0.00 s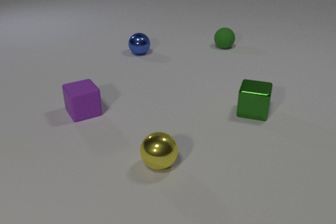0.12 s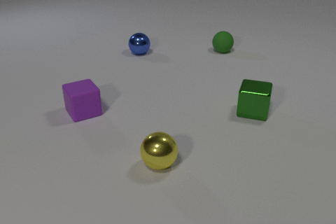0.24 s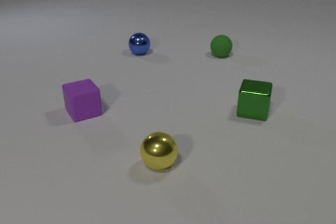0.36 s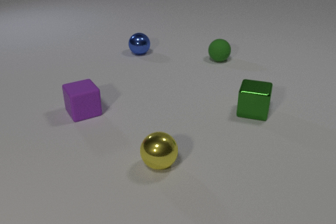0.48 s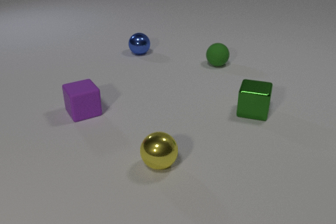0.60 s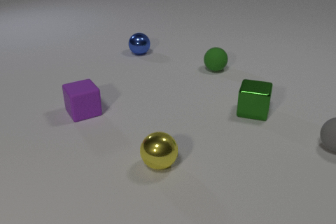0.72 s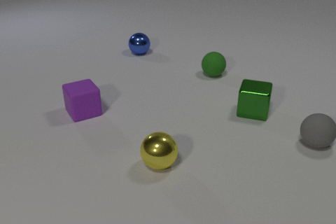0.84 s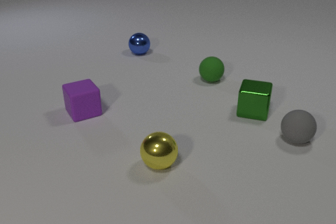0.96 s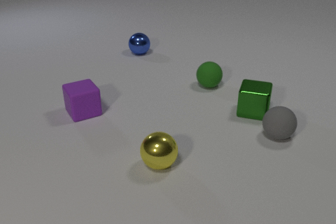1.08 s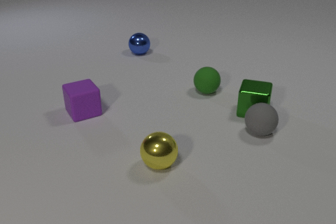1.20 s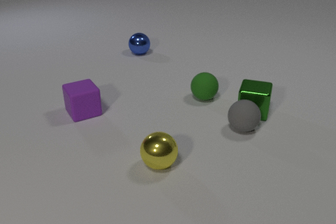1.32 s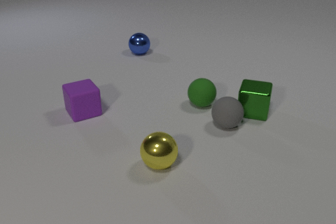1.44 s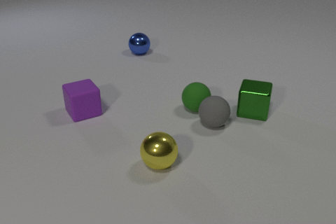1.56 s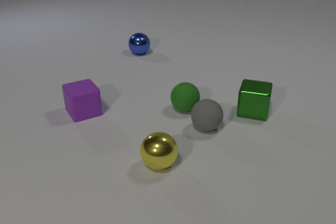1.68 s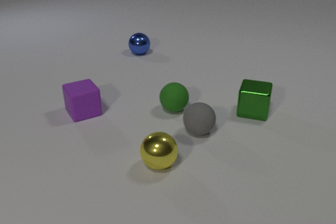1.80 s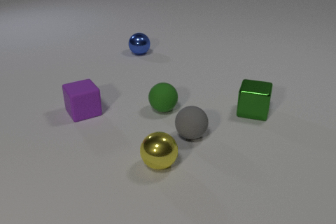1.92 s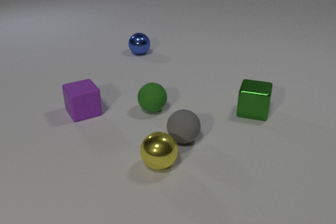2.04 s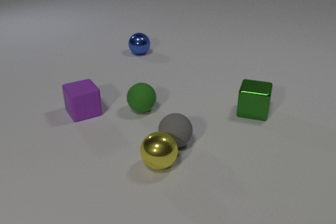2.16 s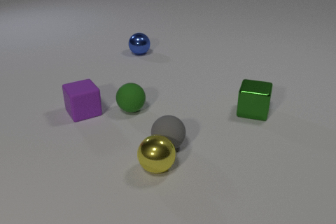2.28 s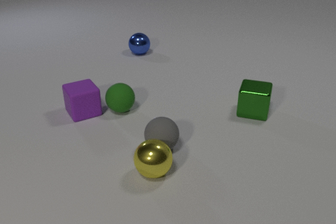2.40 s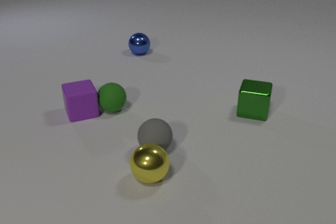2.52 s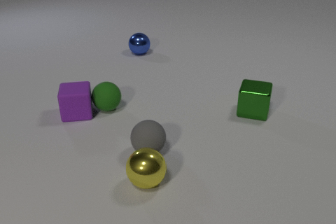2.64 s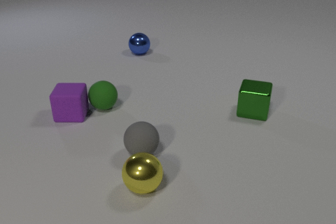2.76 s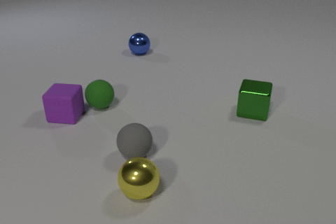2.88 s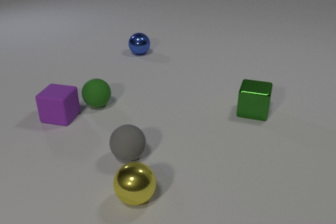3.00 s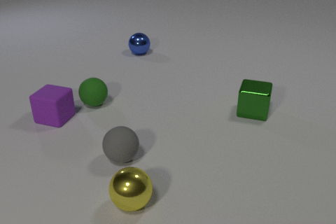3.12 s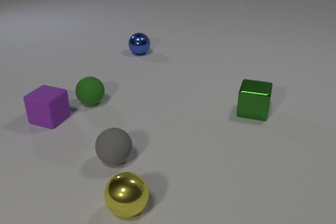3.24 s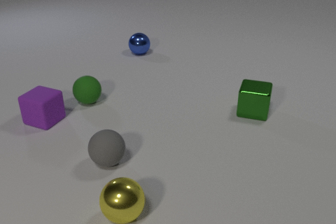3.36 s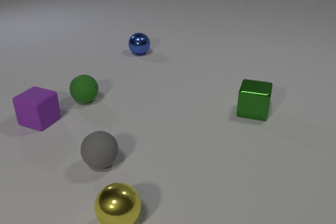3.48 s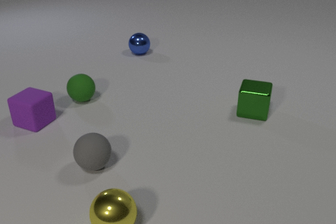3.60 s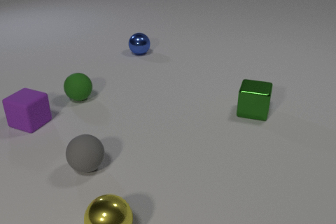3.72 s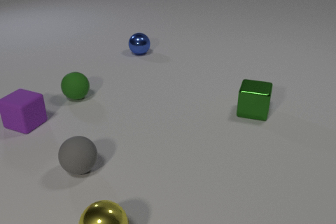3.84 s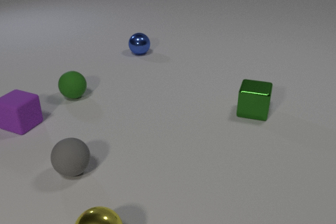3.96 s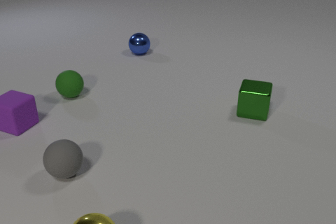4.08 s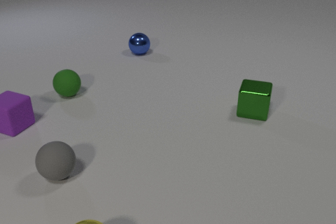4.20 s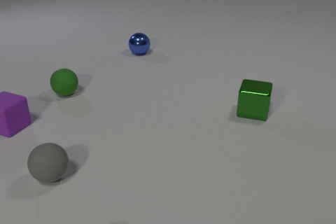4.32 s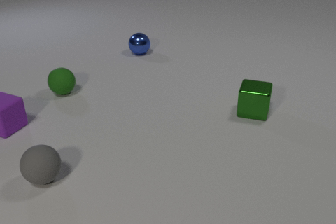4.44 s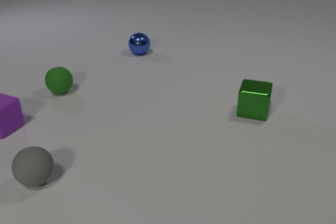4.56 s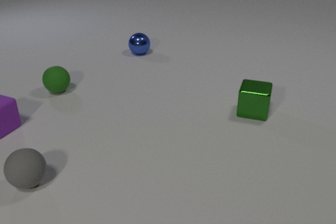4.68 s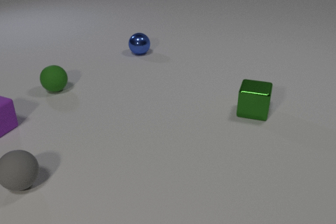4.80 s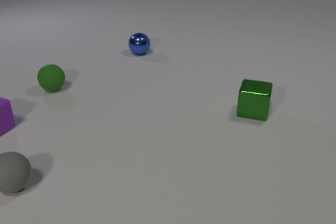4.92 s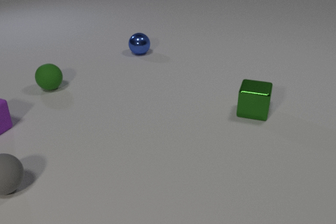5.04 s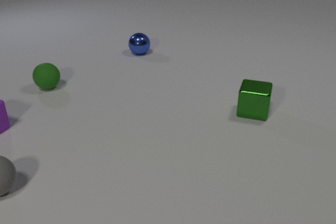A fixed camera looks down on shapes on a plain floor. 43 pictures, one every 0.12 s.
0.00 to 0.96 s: The gray rubber sphere comes in at the right edge, rolls to the left. The green rubber sphere rolls toward the camera.
0.96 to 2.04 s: The gray rubber sphere rolls to the left. The green rubber sphere rolls to the left and toward the camera. The gray rubber sphere and the green rubber sphere collide.
2.04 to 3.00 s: The gray rubber sphere rolls to the left and toward the camera. The green rubber sphere rolls to the left. The yellow metal sphere rolls toward the camera and to the left. The purple rubber cube slides to the left, spins clockwise seen from above by about 45 degrees, its near face sliding to the left. The gray rubber sphere and the yellow metal sphere collide. The green rubber sphere and the purple rubber cube collide.
3.00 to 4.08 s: The gray rubber sphere rolls to the left. The green rubber sphere rolls away from the camera and to the left. The yellow metal sphere rolls toward the camera and to the left. The purple rubber cube slides to the left.
4.08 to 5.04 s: The gray rubber sphere rolls to the left. The green rubber sphere rolls away from the camera and to the left. The yellow metal sphere leaves at the bottom edge. The purple rubber cube slides to the left.
How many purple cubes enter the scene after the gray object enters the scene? 0.
What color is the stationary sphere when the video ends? blue.
Are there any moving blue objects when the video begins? no.
